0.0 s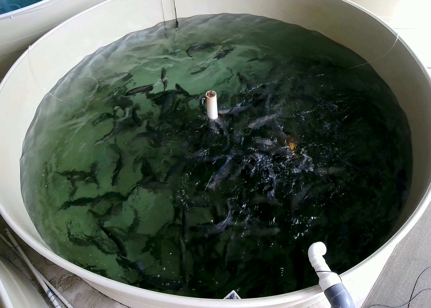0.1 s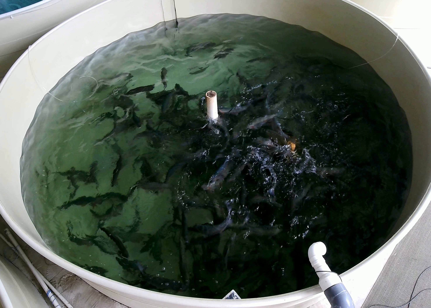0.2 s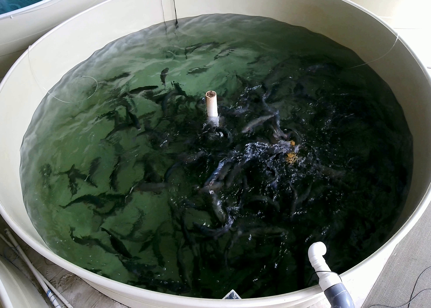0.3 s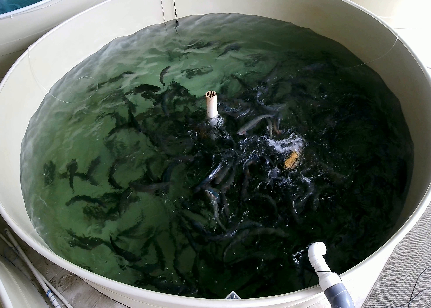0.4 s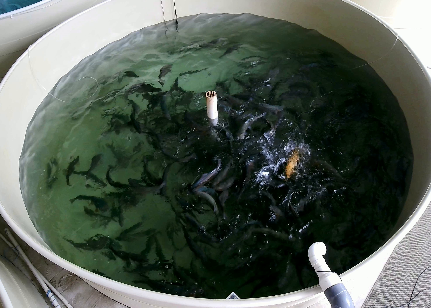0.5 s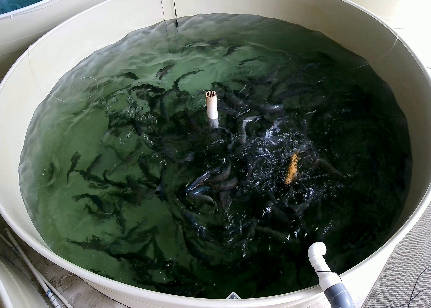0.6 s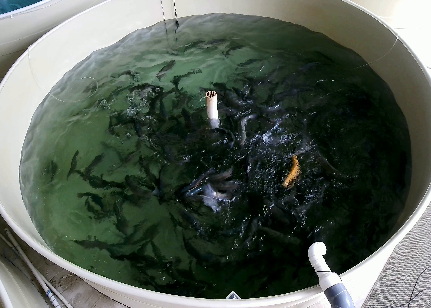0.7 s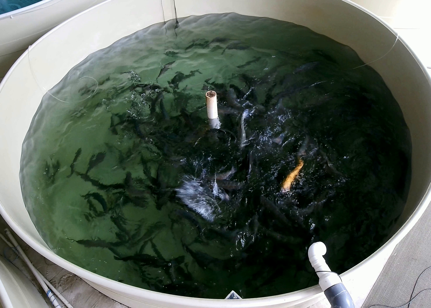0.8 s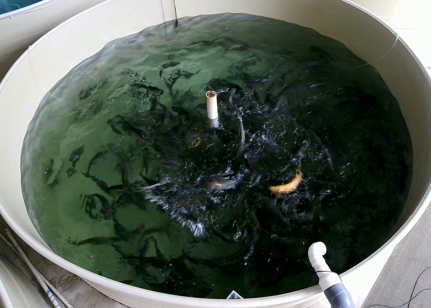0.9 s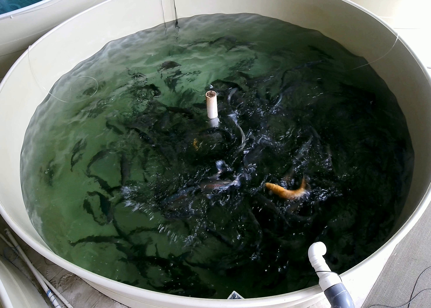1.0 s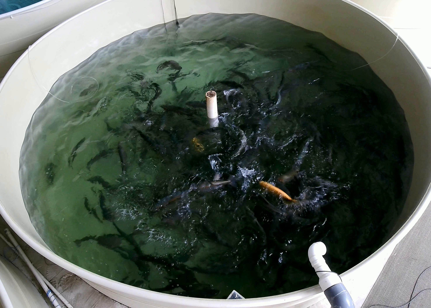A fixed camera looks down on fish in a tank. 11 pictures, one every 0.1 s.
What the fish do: Weak feeding.
